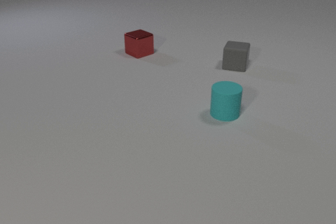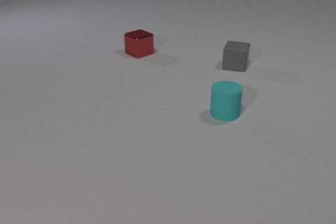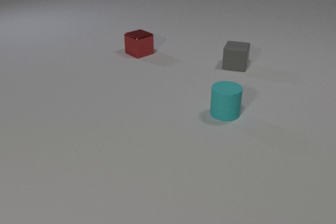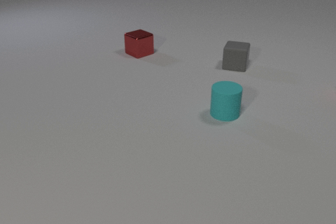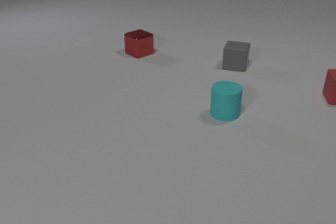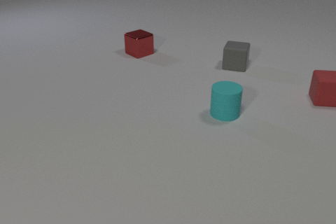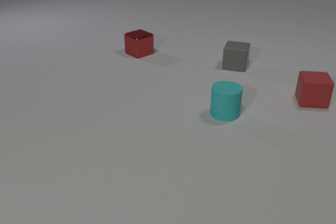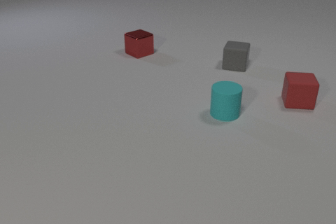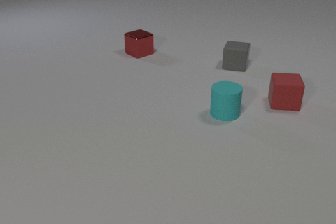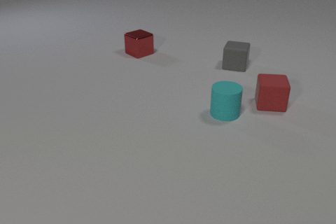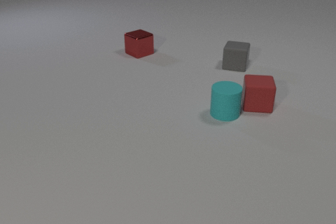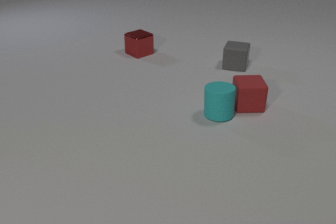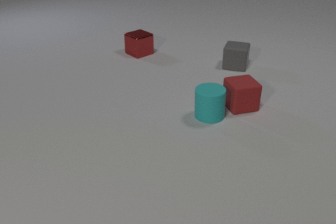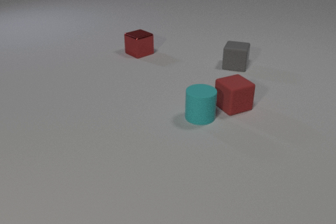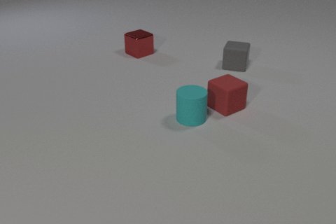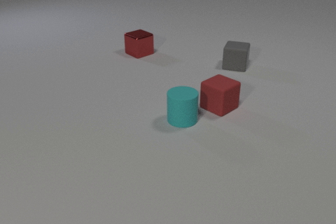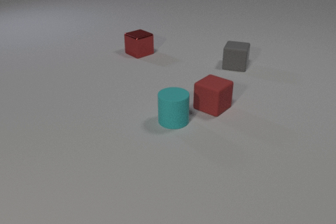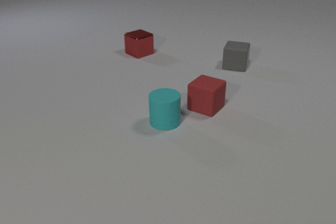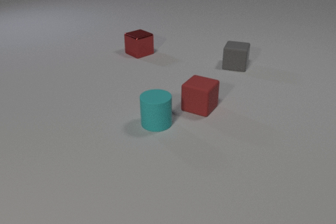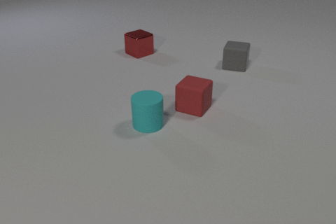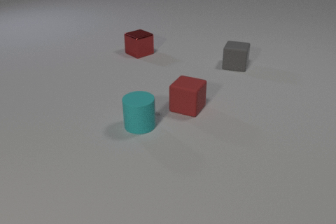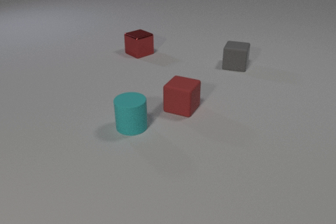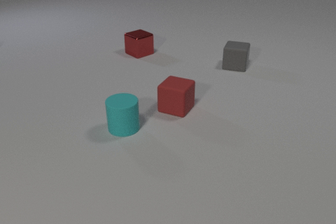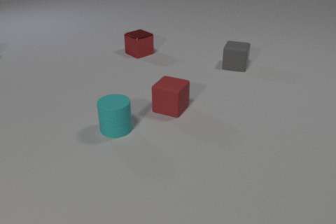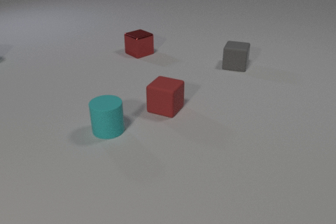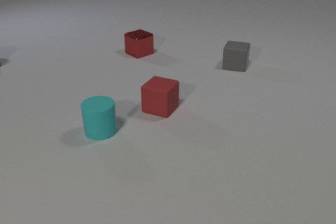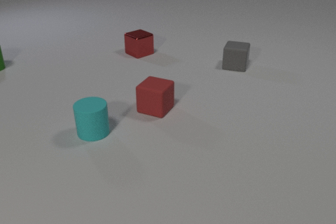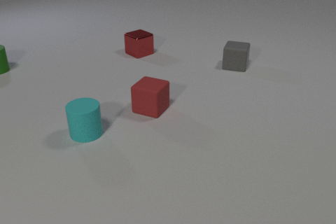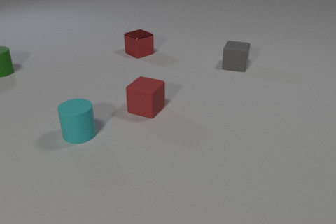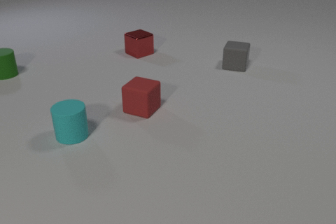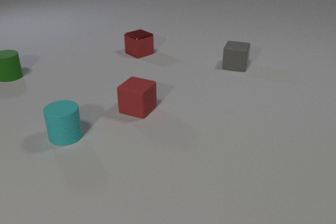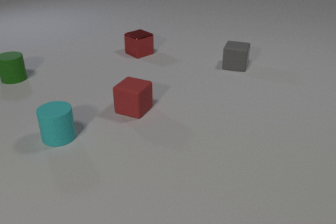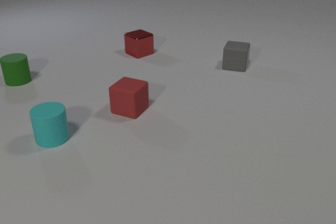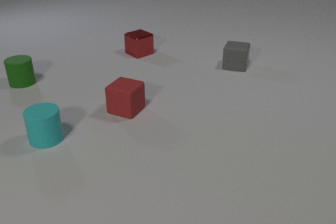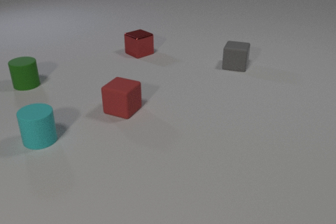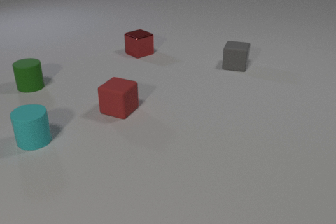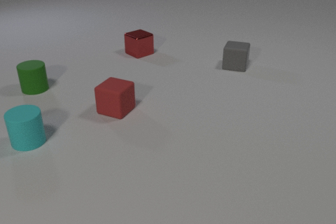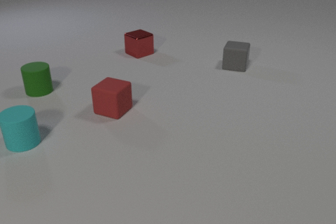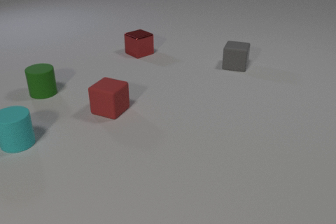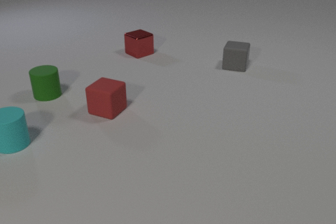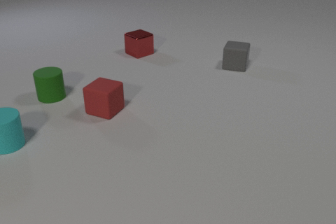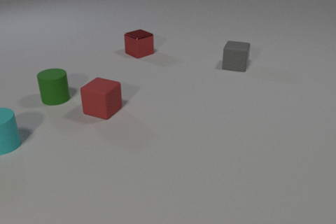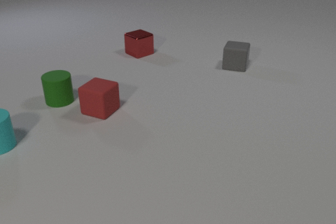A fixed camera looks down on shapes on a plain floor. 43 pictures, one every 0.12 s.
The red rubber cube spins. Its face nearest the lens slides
to the right.
The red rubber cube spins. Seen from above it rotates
counterclockwise.
0.00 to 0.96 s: The red rubber cube comes in at the right edge, slides to the left and toward the camera.
0.96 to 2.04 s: The red rubber cube slides to the left, spins counterclockwise seen from above by about 60 degrees, its near face sliding to the right. The cyan rubber cylinder slides to the left. The red rubber cube and the cyan rubber cylinder collide.
2.04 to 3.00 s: The red rubber cube slides to the left. The cyan rubber cylinder slides to the left.
3.00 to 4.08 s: The red rubber cube slides to the left. The cyan rubber cylinder slides to the left. The green rubber cylinder slides toward the camera and to the right.
4.08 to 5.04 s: The red rubber cube slides to the left. The cyan rubber cylinder slides to the left. The green rubber cylinder slides toward the camera and to the right.
What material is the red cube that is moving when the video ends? rubber.
How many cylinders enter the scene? 1.
How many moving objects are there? 3.
